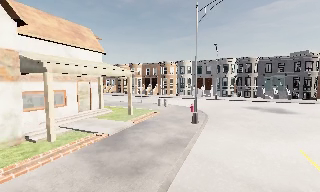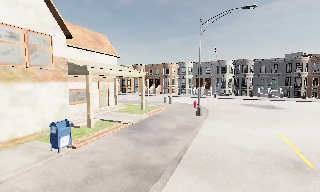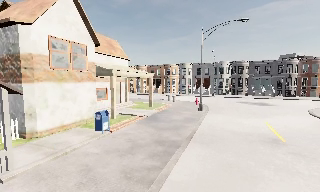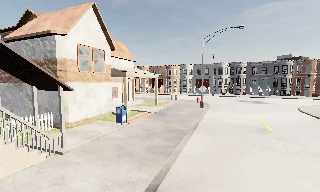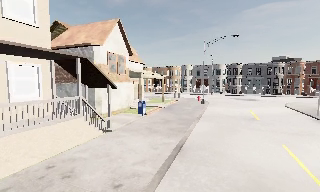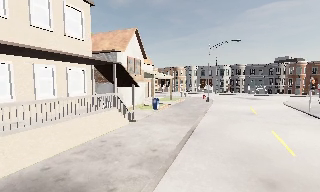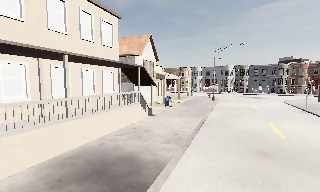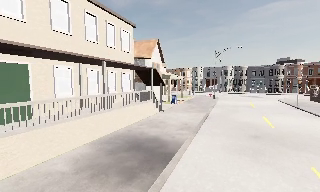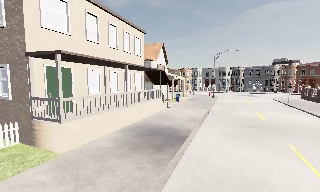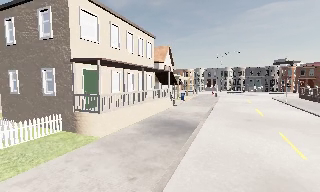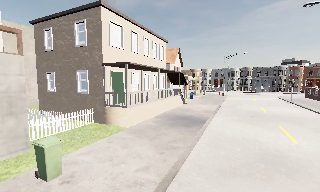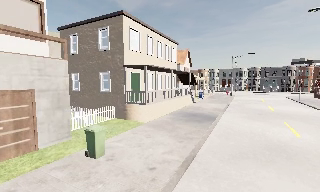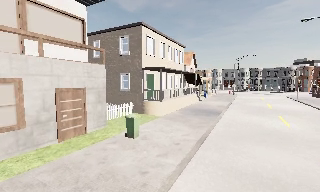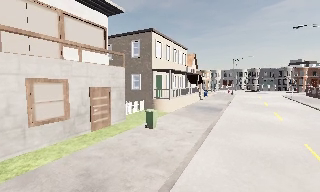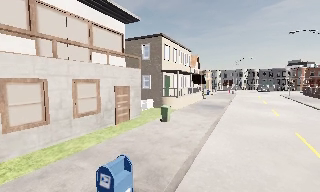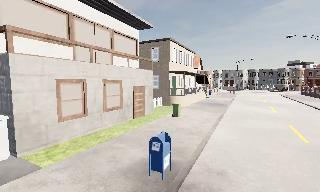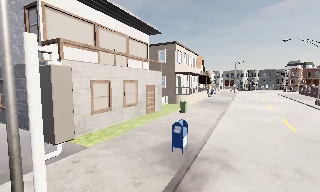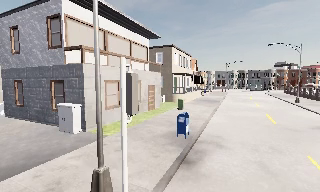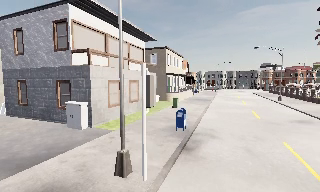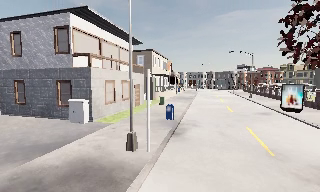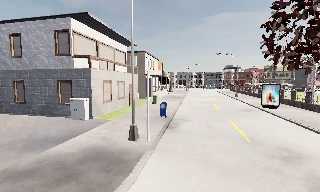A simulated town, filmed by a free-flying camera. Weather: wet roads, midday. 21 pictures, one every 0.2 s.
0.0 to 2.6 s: The camera travels backward and to its left, about 25 m, so what stands in front gets smaller.
2.6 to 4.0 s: The camera pans to its right, which is clockwise from overhead, by about 15 degrees. It travels backward and to its left, about 11 m, so what stands in front gets smaller.
The film runs forward here.
